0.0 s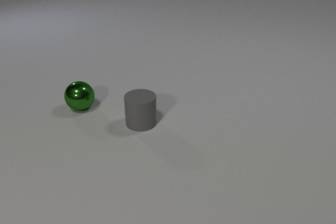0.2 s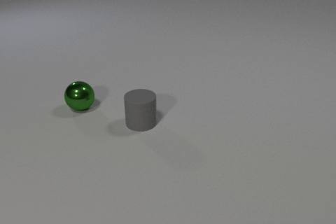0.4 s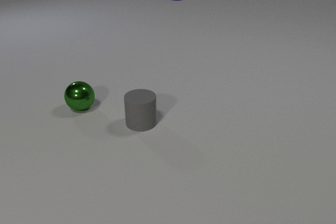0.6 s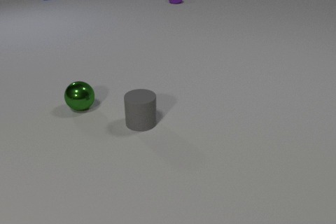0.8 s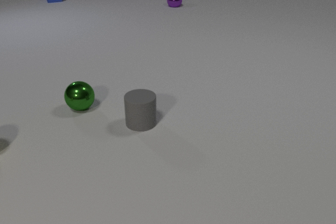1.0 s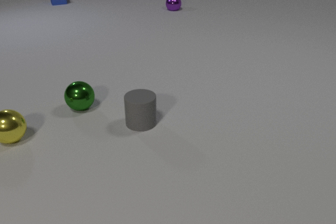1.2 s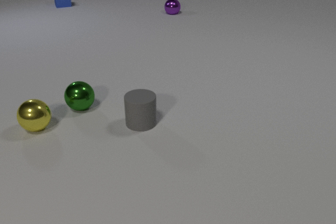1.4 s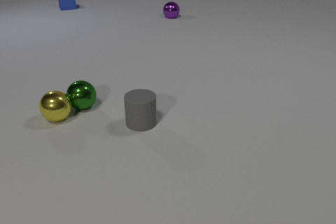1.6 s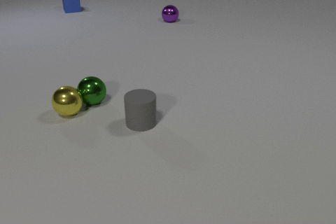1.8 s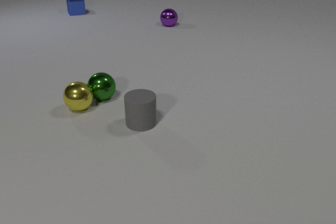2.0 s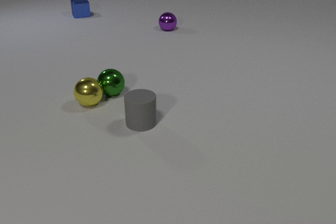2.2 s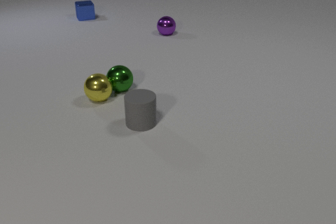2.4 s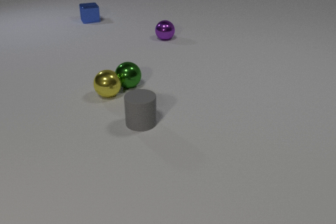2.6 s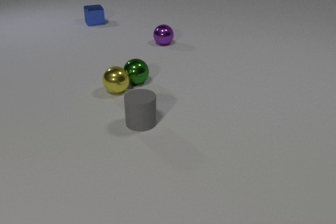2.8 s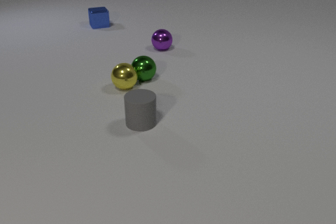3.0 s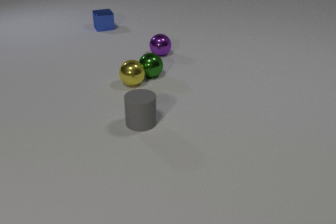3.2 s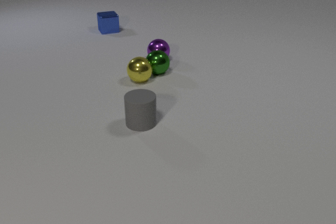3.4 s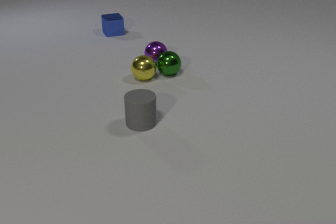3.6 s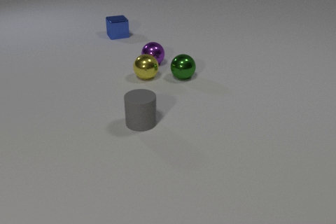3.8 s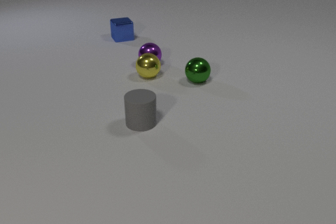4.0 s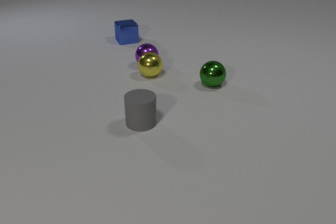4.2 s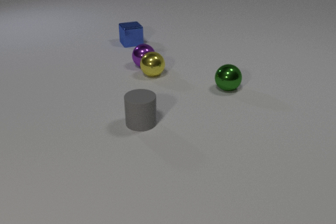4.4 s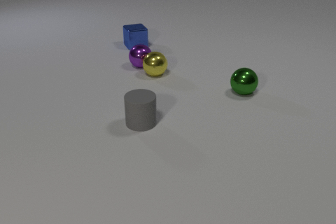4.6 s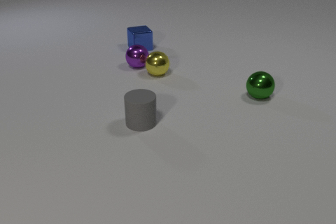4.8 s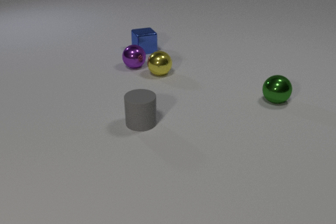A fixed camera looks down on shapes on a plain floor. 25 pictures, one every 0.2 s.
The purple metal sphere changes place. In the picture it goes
toward the camera.
The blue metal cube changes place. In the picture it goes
toward the camera.
0.0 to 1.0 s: The yellow metal sphere comes in at the left edge, rolls to the right and away from the camera. The purple metal sphere comes in at the top edge, rolls toward the camera. The blue metal cube comes in at the top edge, slides toward the camera.
1.0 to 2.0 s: The yellow metal sphere rolls to the right and away from the camera. The green metal sphere rolls to the right and away from the camera. The purple metal sphere rolls toward the camera. The blue metal cube slides toward the camera. The yellow metal sphere and the green metal sphere collide.
2.0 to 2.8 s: The yellow metal sphere rolls to the right and away from the camera. The green metal sphere rolls to the right and away from the camera. The purple metal sphere rolls toward the camera. The blue metal cube slides toward the camera and to the right.
2.8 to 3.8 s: The yellow metal sphere rolls away from the camera and to the right. The green metal sphere rolls to the right. The purple metal sphere rolls toward the camera. The blue metal cube slides toward the camera and to the right. The green metal sphere and the purple metal sphere collide.
3.8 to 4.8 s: The yellow metal sphere rolls to the right and away from the camera. The green metal sphere rolls to the right. The purple metal sphere rolls to the left. The blue metal cube slides toward the camera and to the right. The yellow metal sphere and the purple metal sphere collide.
Are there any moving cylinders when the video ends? no.
How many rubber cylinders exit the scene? 0.
What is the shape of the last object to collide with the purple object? sphere.
